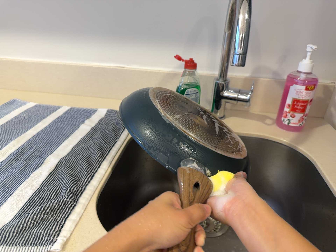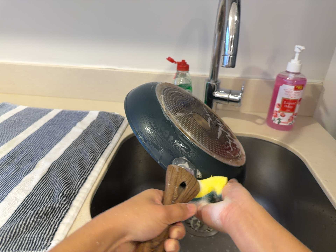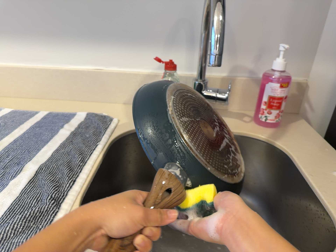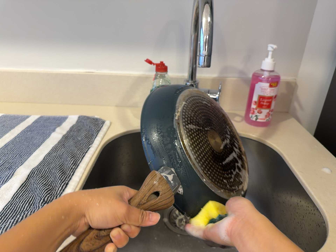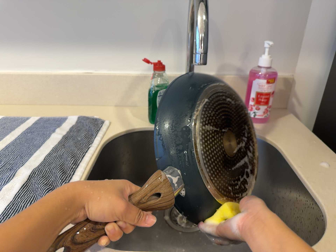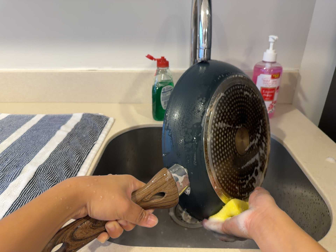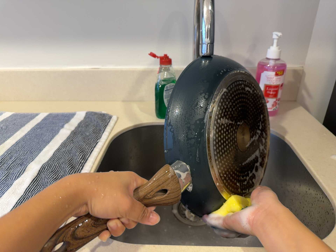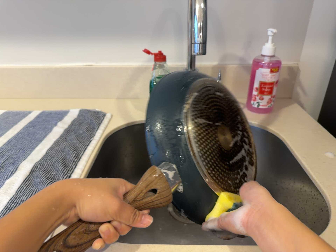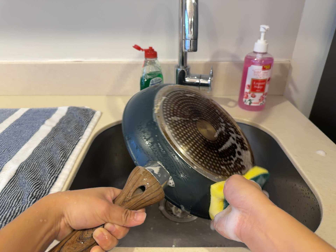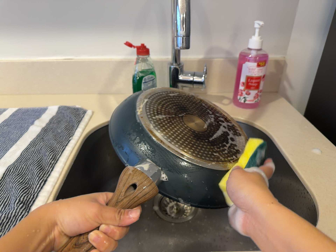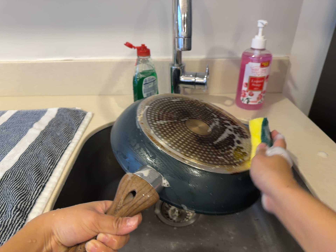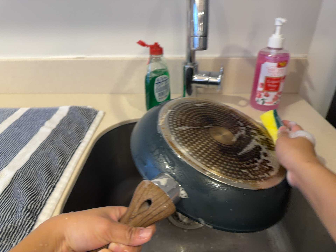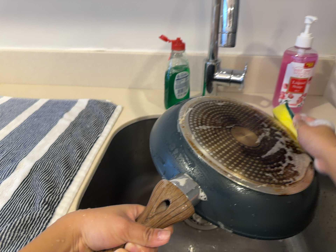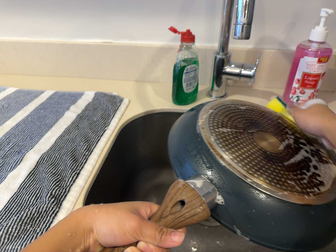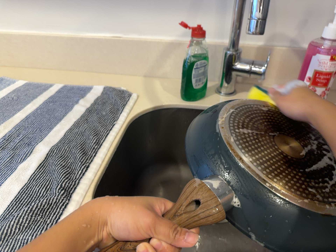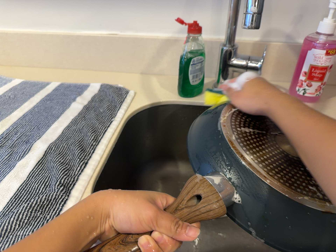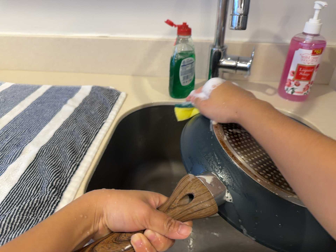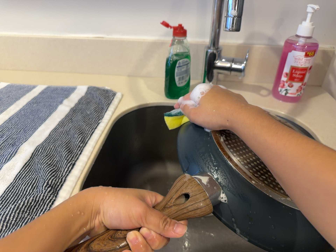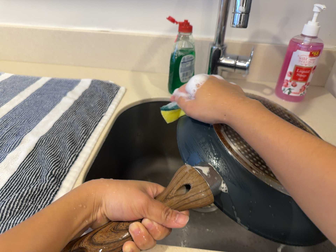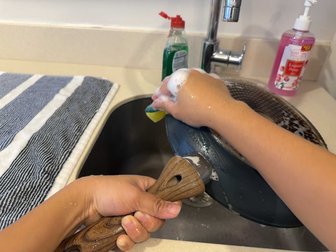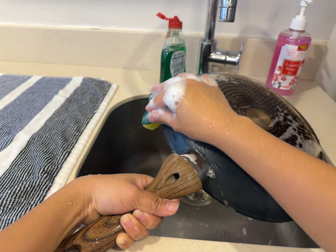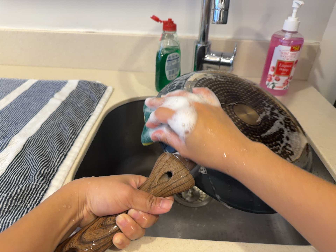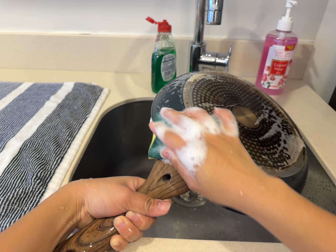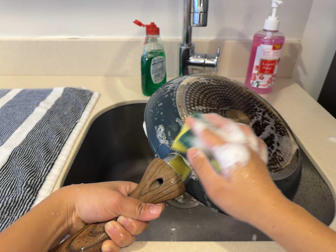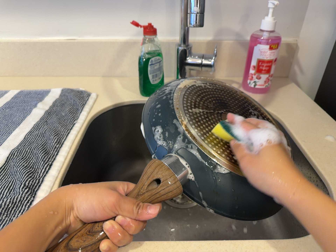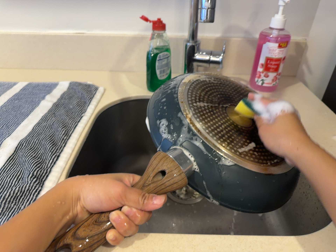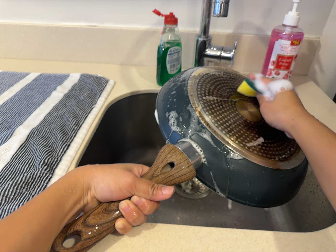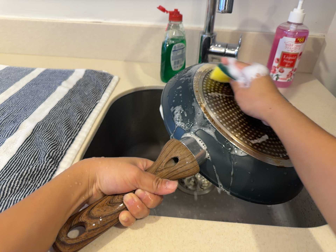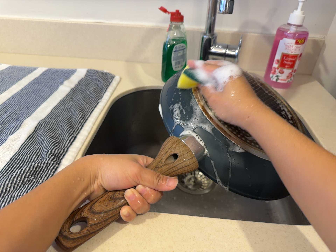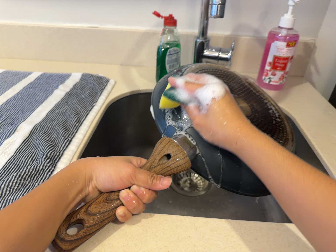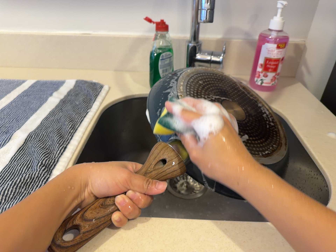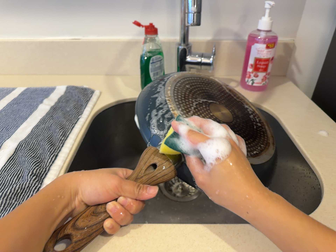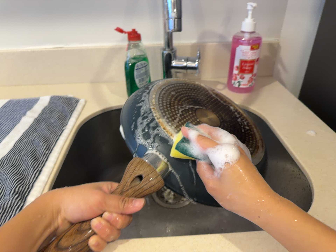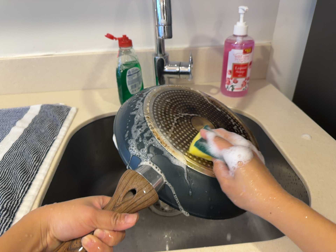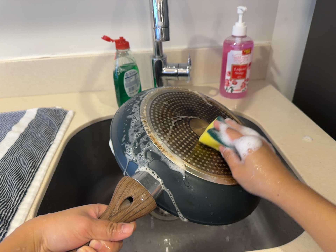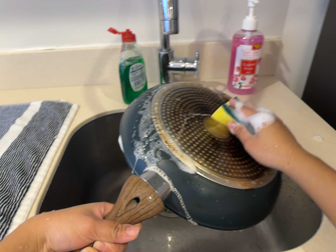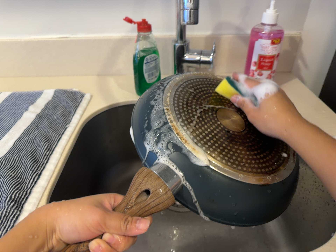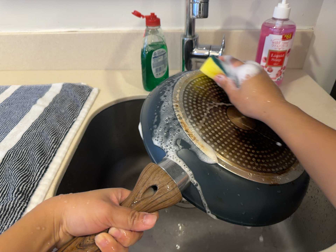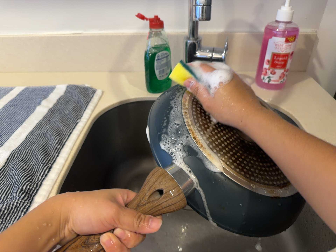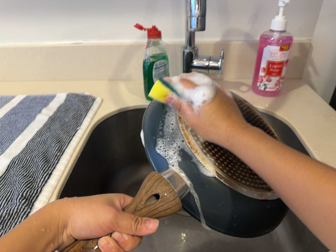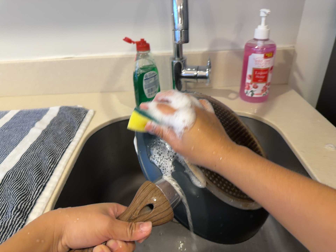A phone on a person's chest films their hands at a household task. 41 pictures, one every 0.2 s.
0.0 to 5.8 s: The camera shifts only a little, or ends up much as it began.
5.8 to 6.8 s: The camera rolls about its line of sight by about 10 degrees, and the scene rotates counterclockwise.
6.8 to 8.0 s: The camera shifts only a little, or ends up much as it began.
The film runs backward here.
